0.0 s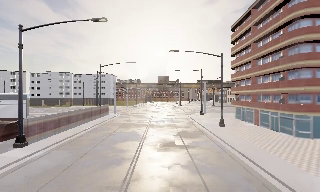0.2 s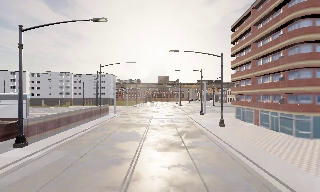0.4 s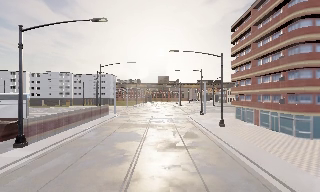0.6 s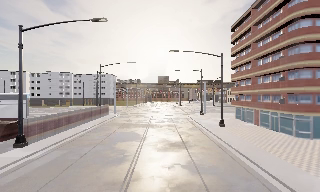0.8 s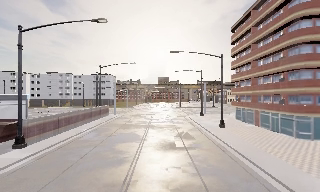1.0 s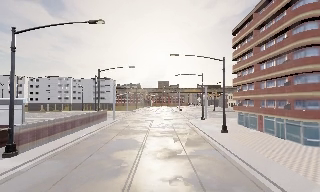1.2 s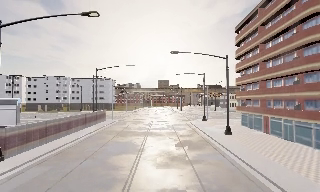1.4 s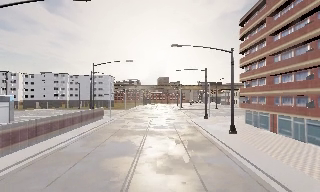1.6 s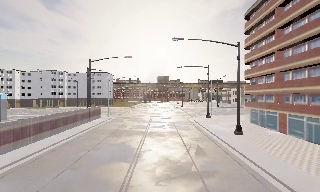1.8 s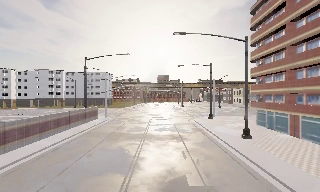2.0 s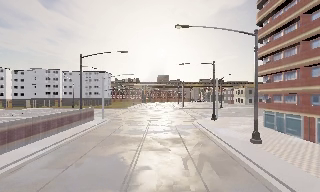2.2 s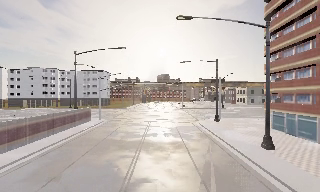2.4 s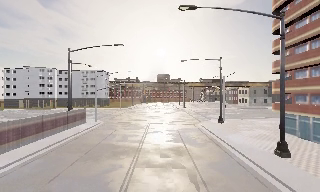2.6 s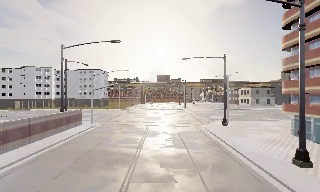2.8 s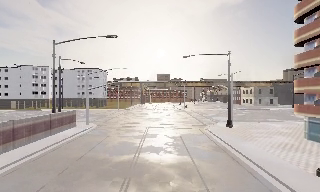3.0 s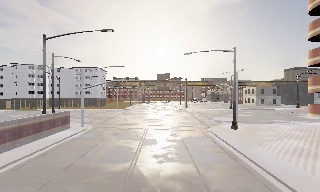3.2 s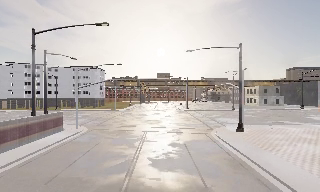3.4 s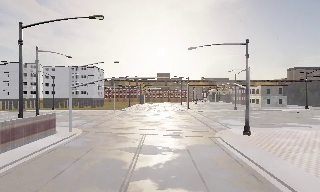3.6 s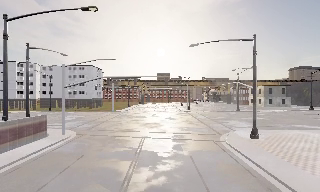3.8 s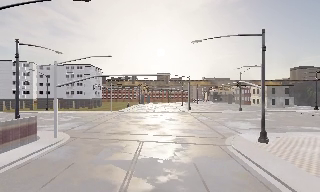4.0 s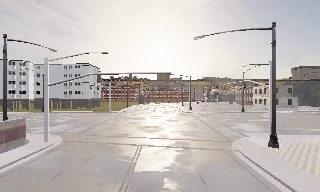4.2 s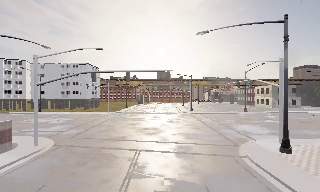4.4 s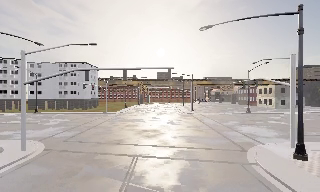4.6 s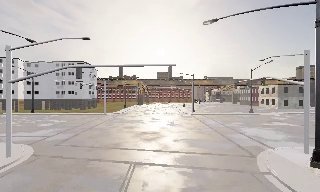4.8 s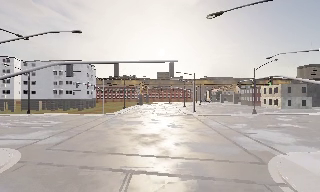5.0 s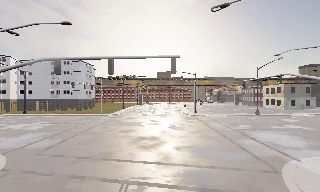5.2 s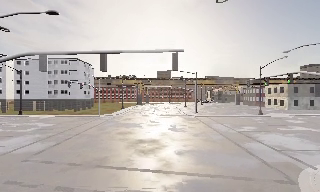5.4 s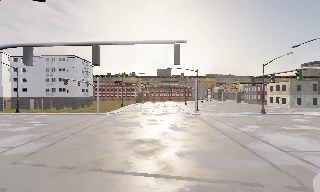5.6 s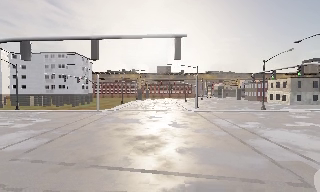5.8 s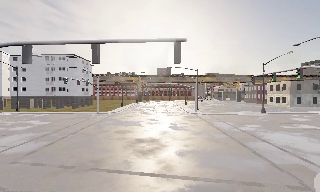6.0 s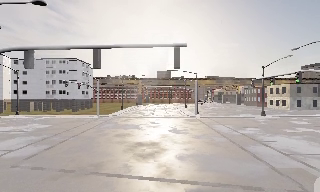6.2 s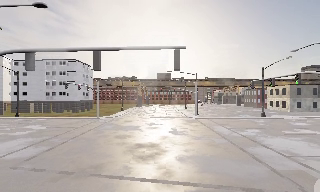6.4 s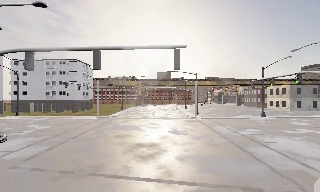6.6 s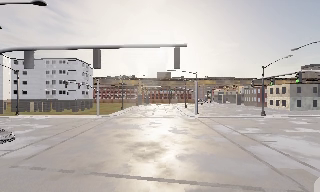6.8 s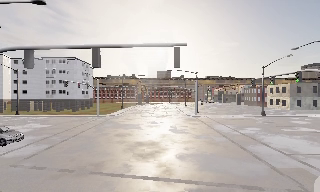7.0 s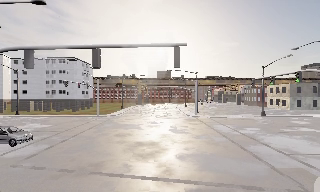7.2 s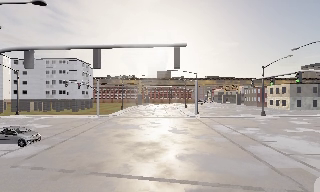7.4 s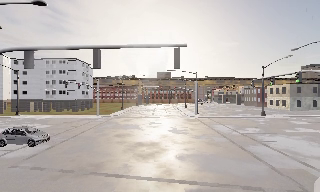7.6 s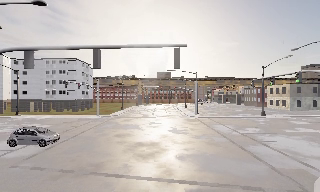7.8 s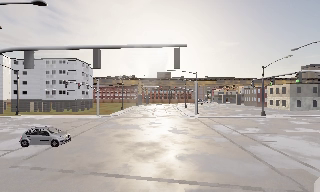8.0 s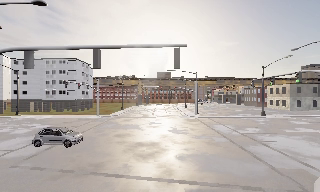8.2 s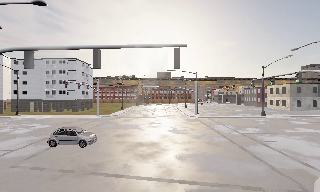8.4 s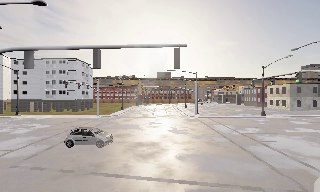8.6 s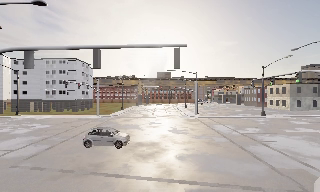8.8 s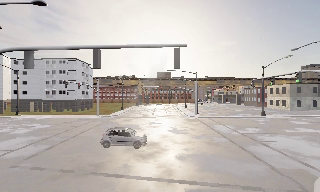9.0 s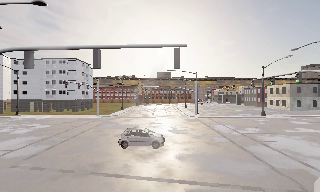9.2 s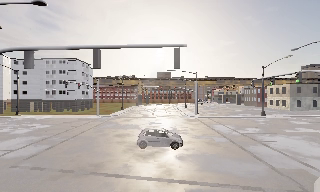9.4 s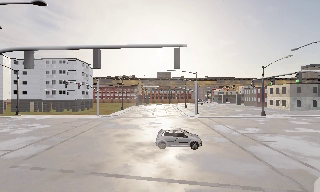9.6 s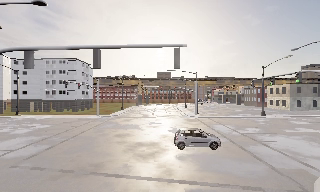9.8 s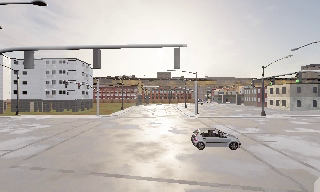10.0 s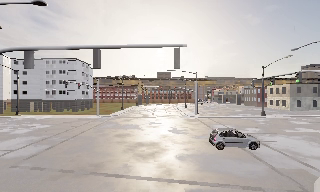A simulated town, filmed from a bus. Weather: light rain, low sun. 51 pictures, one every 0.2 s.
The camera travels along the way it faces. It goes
forward.
0.0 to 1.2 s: The camera travels forward, about 2 m, so what stands in front looms larger. It gains speed.
1.2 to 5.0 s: The camera travels forward, about 25 m, so what stands in front looms larger.
5.0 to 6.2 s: The camera travels forward, about 2 m, so what stands in front looms larger. It loses speed.
6.2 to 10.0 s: The camera keeps its place and its aim.
The film runs forward here.
